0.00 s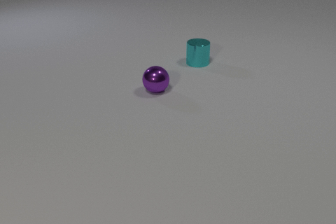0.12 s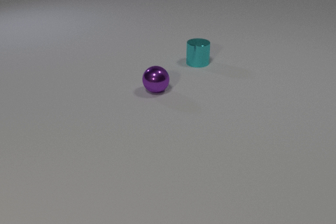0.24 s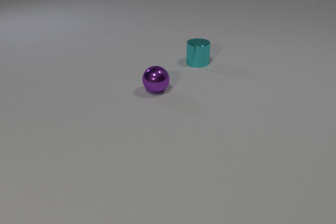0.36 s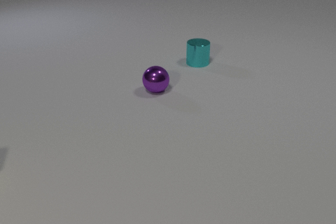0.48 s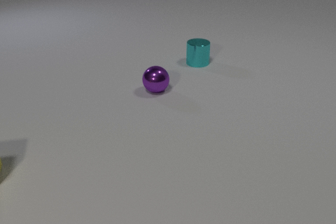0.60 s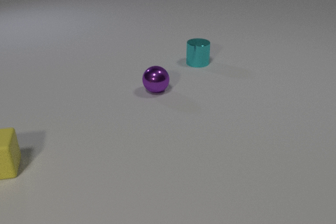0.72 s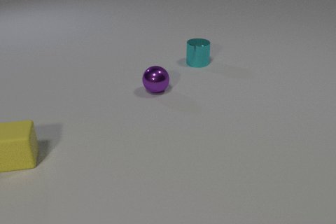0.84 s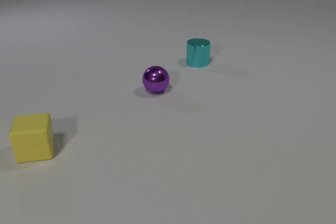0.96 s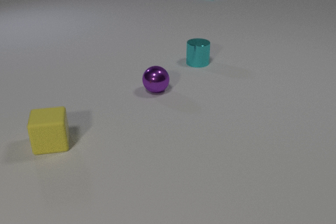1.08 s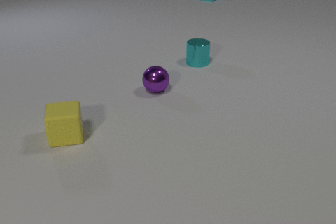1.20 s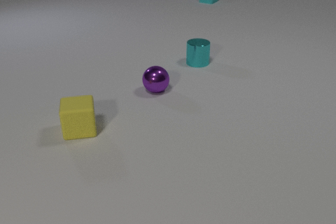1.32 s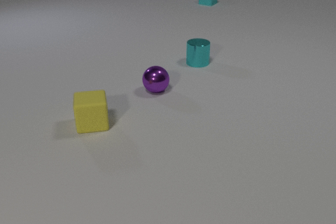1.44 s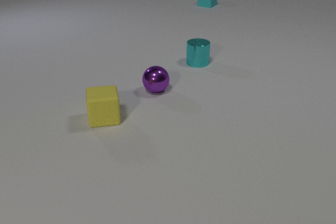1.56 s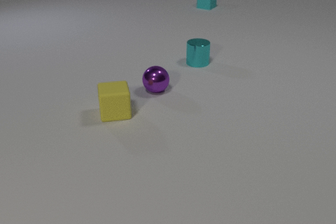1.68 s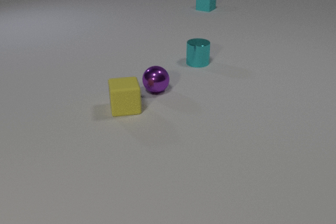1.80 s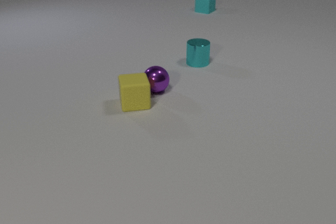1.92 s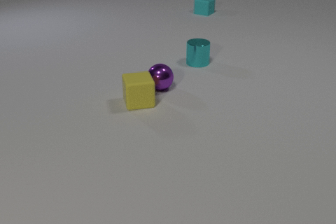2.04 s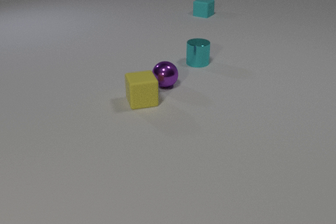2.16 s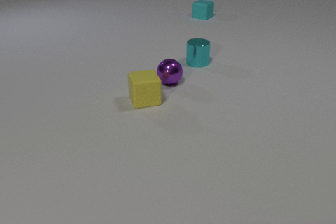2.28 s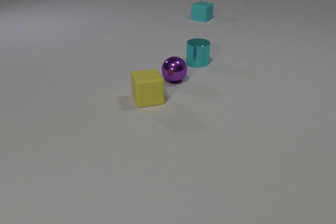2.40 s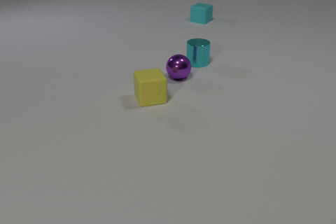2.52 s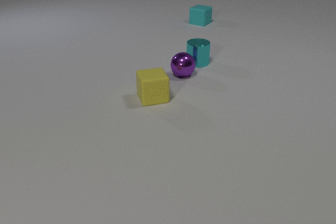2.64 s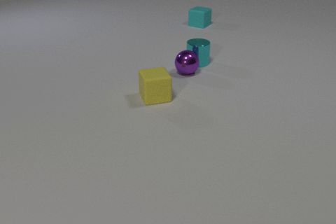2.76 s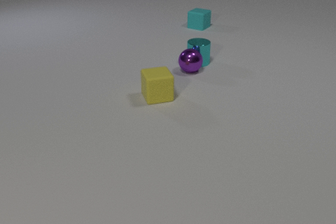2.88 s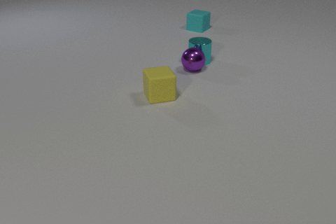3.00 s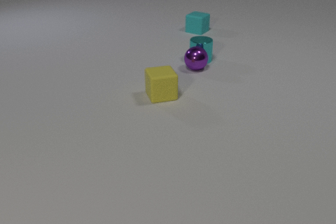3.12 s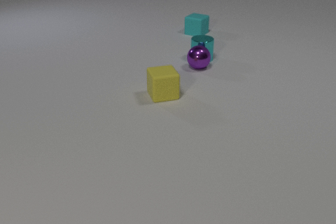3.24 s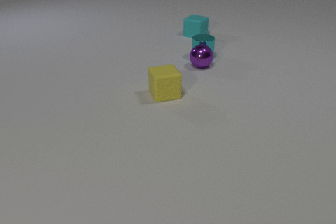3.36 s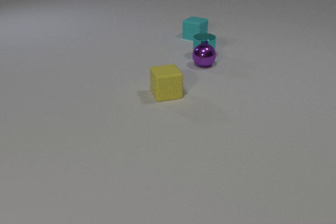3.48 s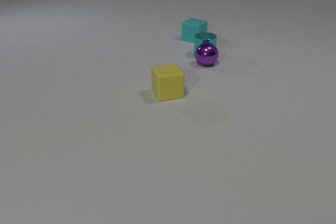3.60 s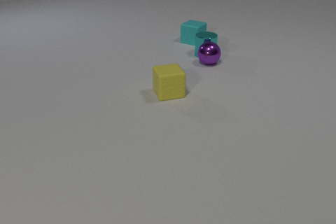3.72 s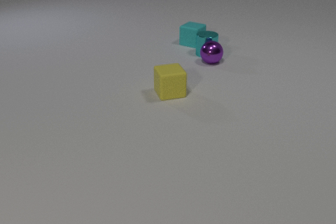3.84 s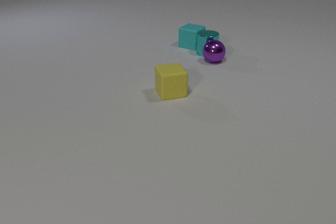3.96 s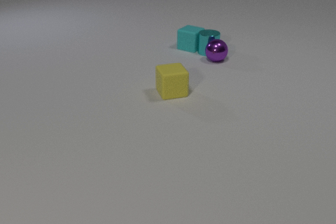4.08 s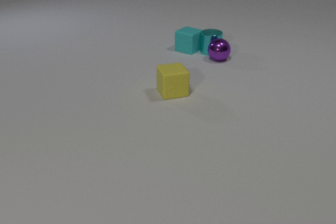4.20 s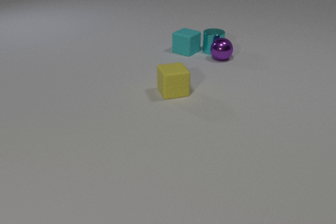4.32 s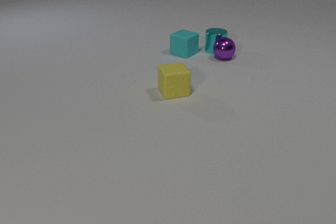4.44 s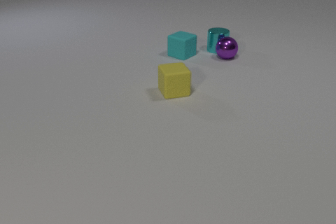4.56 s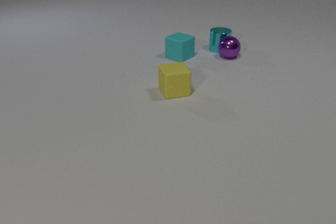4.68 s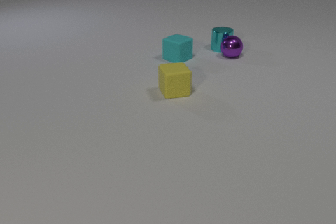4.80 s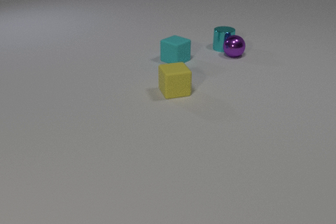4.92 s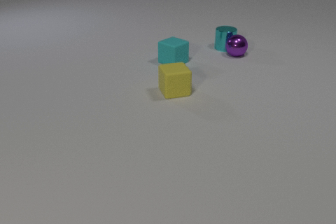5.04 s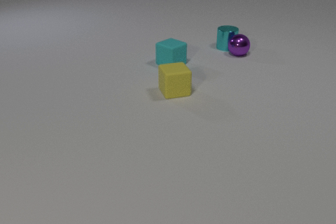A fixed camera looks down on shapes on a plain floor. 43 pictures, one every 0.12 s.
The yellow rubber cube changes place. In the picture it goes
to the right.
The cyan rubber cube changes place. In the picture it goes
toward the camera.
0.00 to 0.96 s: The yellow rubber cube comes in at the left edge, slides to the right and away from the camera. The cyan rubber cube comes in at the top edge, slides toward the camera.
0.96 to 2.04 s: The yellow rubber cube slides to the right and away from the camera. The purple metal sphere rolls away from the camera and to the right. The cyan rubber cube slides toward the camera. The yellow rubber cube and the purple metal sphere collide.
2.04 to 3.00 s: The yellow rubber cube slides to the right and away from the camera. The purple metal sphere rolls away from the camera and to the right. The cyan rubber cube slides toward the camera. The cyan metal cylinder slides away from the camera. The purple metal sphere and the cyan metal cylinder collide.
3.00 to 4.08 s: The yellow rubber cube slides to the right and away from the camera. The purple metal sphere rolls away from the camera and to the right. The cyan rubber cube slides toward the camera. The cyan metal cylinder slides away from the camera and to the right. The cyan rubber cube and the cyan metal cylinder collide.
4.08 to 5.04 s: The purple metal sphere rolls to the right and away from the camera. The cyan rubber cube slides toward the camera and to the left. The cyan metal cylinder slides to the right and away from the camera.
How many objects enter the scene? 2.
How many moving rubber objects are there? 2.
How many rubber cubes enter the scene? 2.
